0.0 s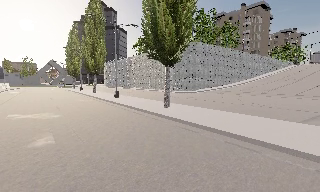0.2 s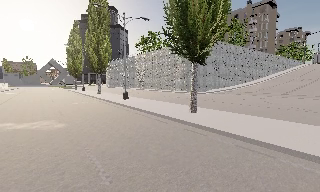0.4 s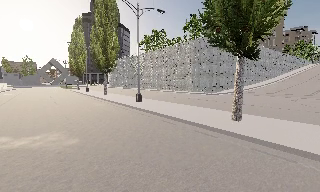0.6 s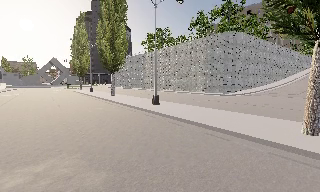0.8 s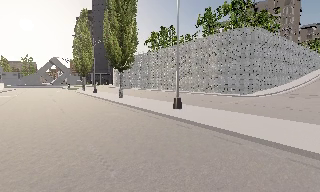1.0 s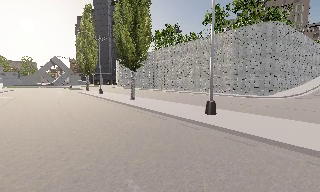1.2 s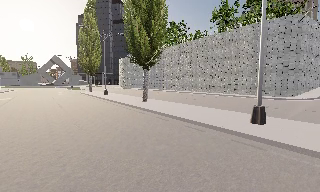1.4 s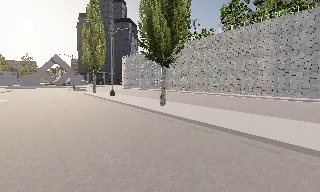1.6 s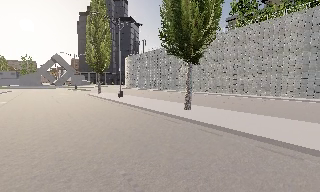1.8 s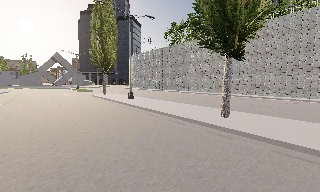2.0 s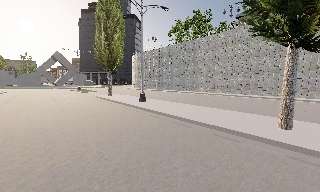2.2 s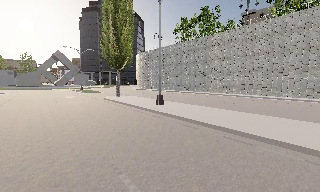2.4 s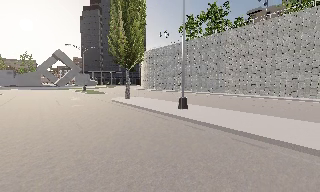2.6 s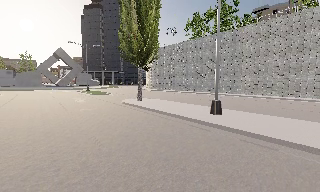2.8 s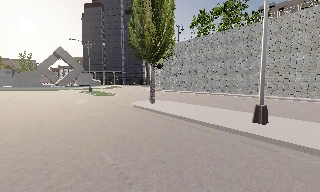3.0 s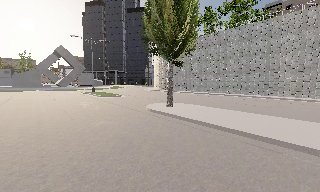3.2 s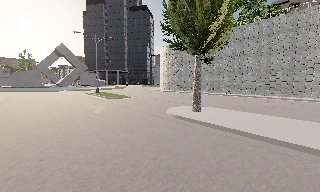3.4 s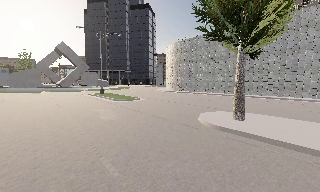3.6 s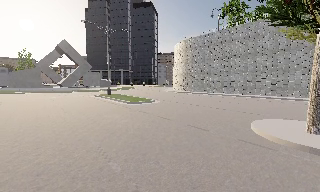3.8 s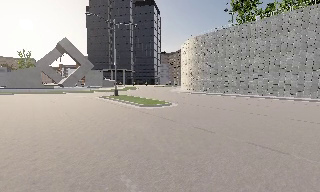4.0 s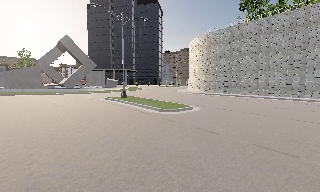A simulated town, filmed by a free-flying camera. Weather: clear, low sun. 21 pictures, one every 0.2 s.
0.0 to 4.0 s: The camera travels forward and to its left, about 45 m, so what stands in front looms larger.
The film runs backward here.
